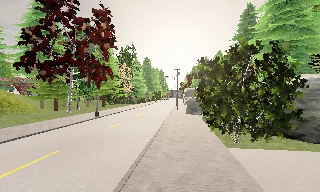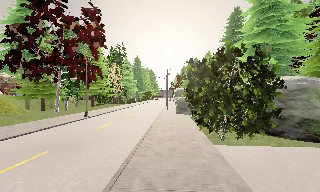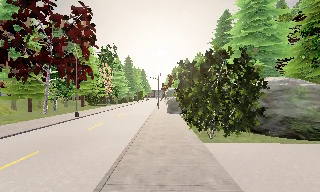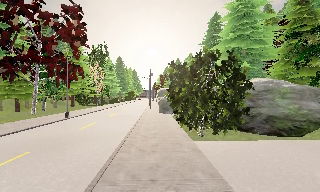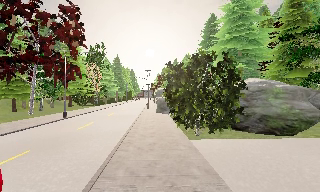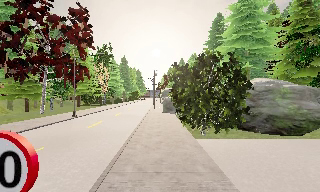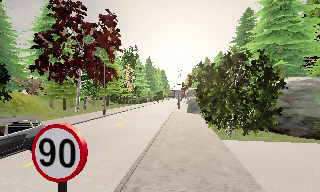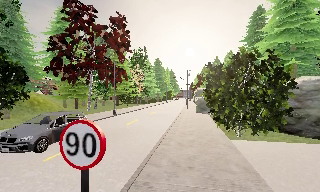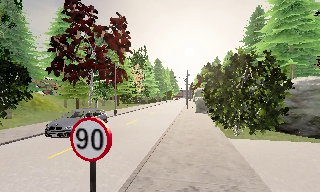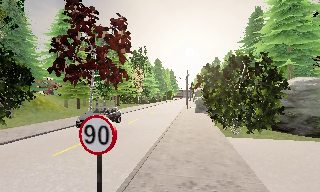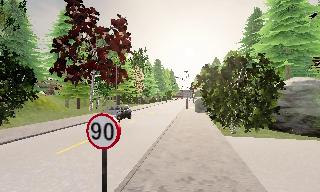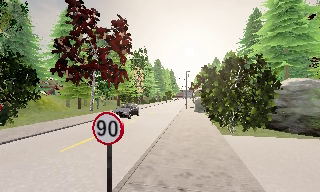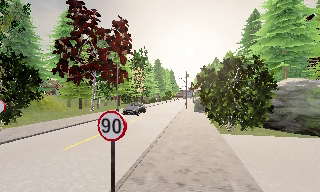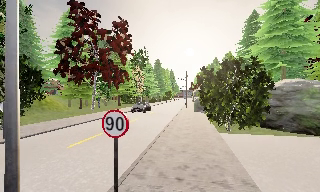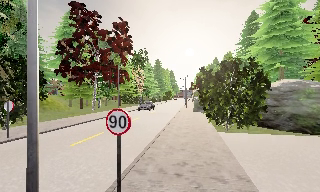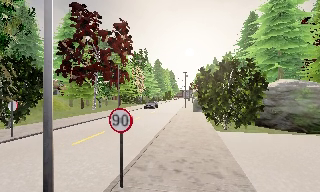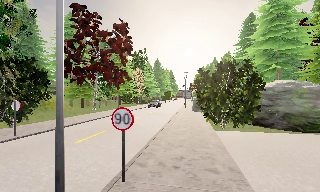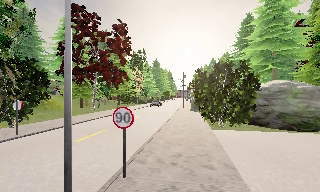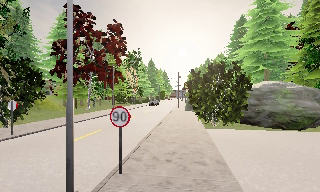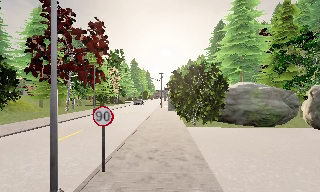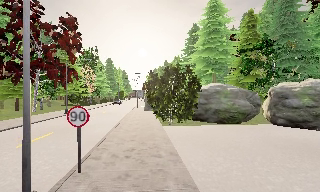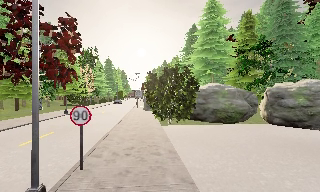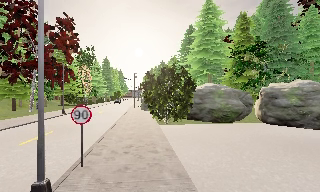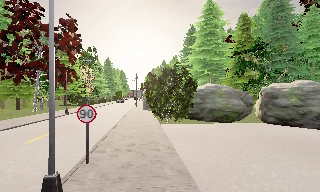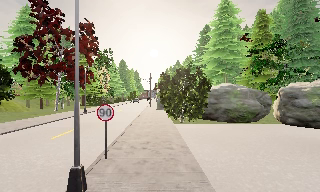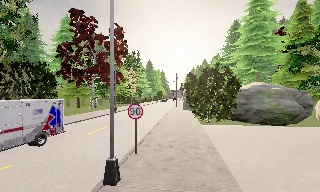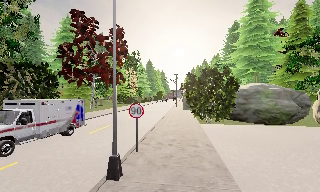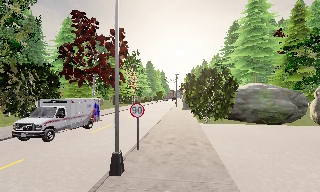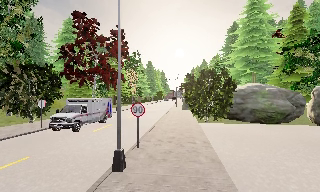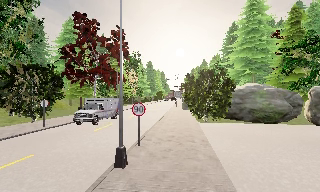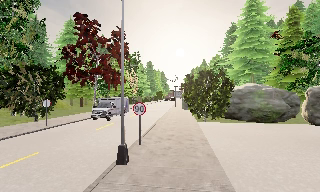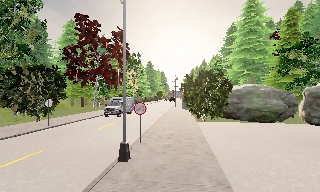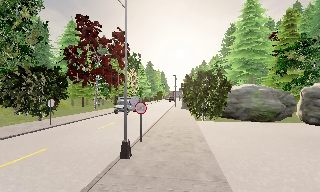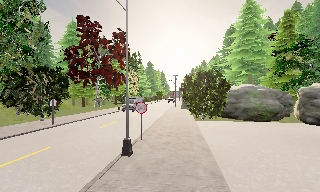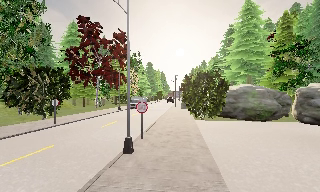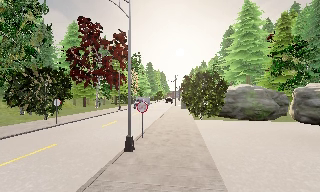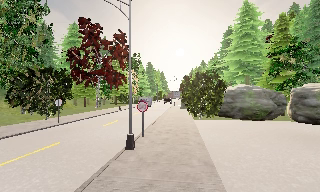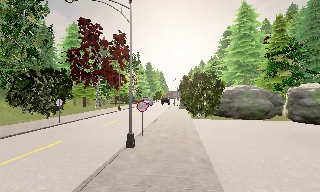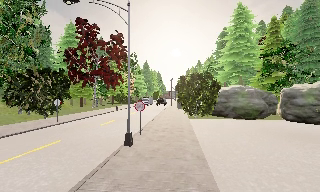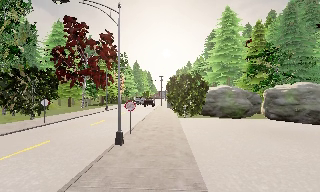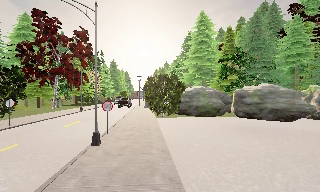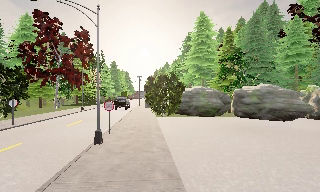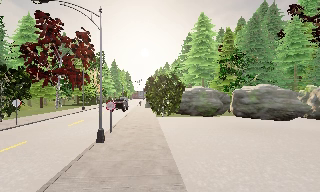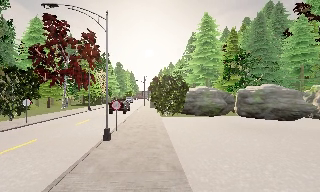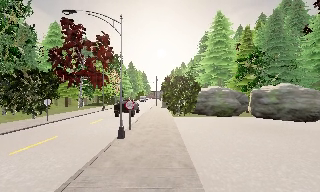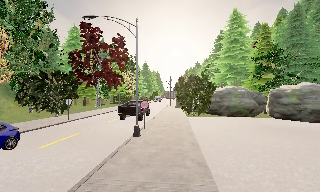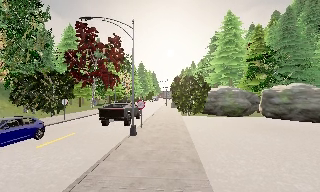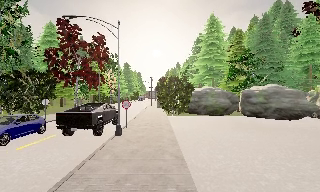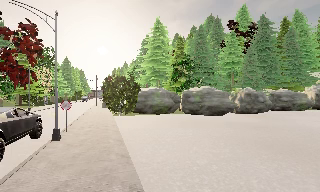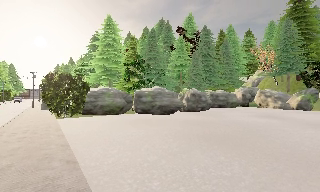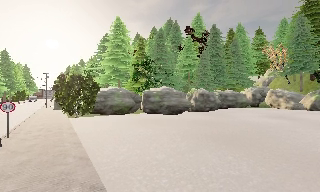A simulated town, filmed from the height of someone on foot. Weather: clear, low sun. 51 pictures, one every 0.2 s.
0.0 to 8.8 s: The camera travels backward, about 12 m, so what stands in front gets smaller.
8.8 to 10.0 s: The scene slides to the left, as the camera pans about 35 degrees to its right. It travels backward, about 1.5 m.
The film runs backward here.
